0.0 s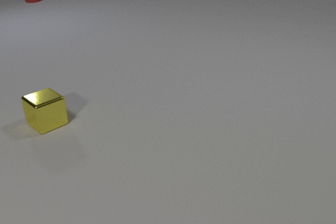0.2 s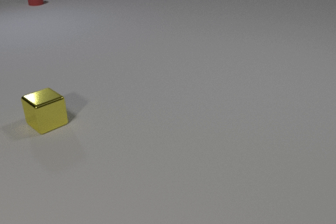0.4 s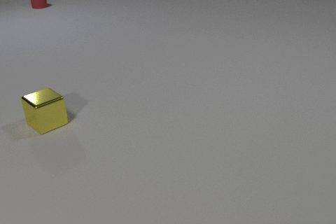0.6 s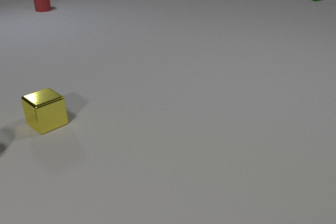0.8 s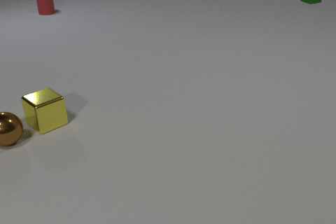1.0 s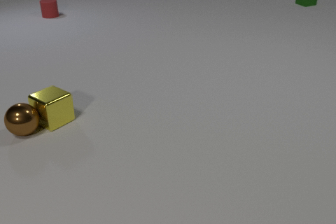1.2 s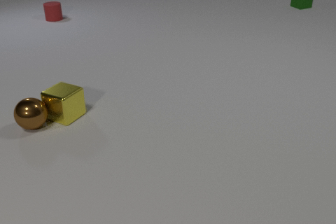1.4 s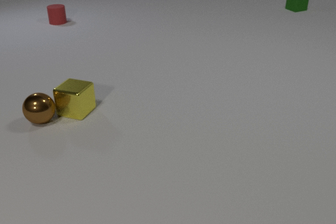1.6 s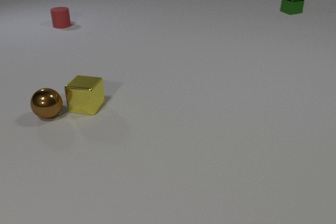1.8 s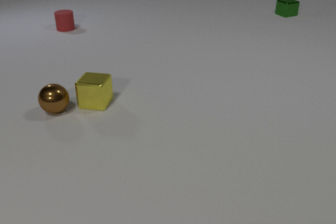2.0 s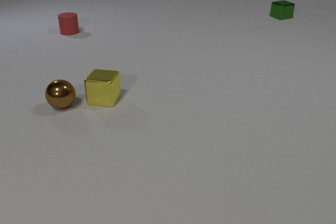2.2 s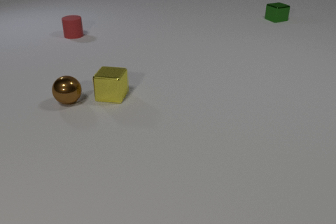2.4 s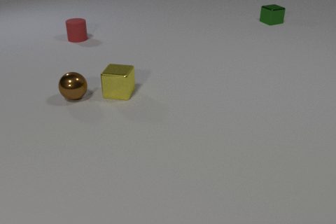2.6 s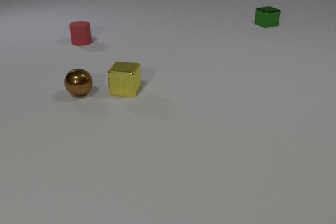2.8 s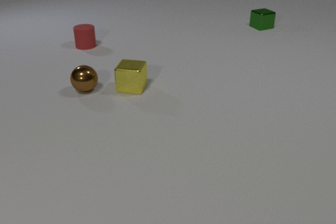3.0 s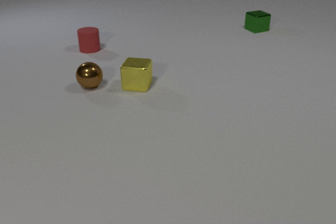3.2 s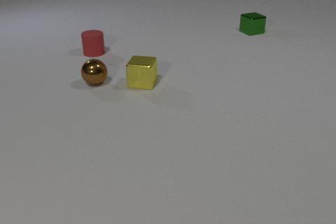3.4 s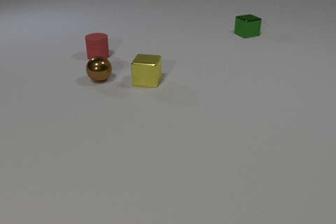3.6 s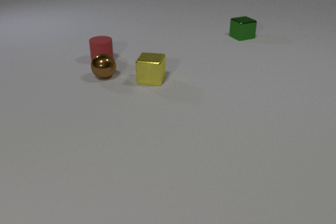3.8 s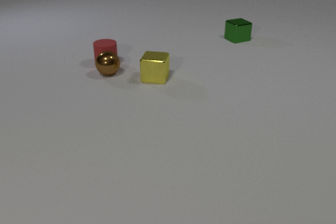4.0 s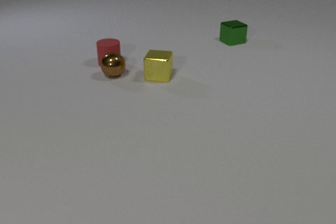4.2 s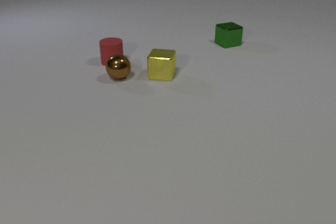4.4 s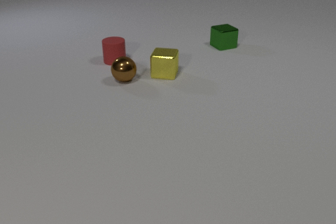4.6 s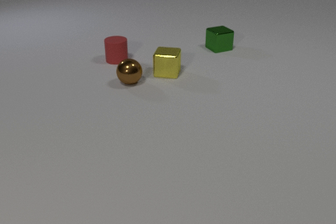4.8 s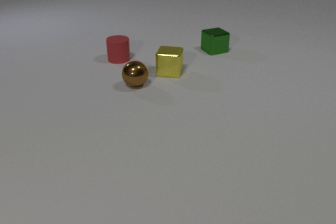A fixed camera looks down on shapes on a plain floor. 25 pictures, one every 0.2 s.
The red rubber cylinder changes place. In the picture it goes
toward the camera.
The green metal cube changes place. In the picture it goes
toward the camera.
0.0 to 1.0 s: The brown metal sphere comes in at the left edge, rolls to the right and away from the camera. The yellow metal cube slides to the right. The green metal cube comes in at the top edge, slides toward the camera. The red rubber cylinder slides toward the camera. The brown metal sphere and the yellow metal cube collide.
1.0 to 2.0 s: The brown metal sphere rolls away from the camera and to the right. The yellow metal cube slides to the right and away from the camera, spins so that its near face slides to the right, counterclockwise seen from above. The green metal cube slides toward the camera and to the left. The red rubber cylinder slides toward the camera.
2.0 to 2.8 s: The brown metal sphere rolls away from the camera and to the right. The yellow metal cube slides to the right and away from the camera. The green metal cube slides toward the camera and to the left. The red rubber cylinder slides toward the camera.
2.8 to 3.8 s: The brown metal sphere rolls away from the camera and to the right. The yellow metal cube slides to the right and away from the camera. The green metal cube slides toward the camera and to the left. The red rubber cylinder slides toward the camera.
3.8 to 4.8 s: The brown metal sphere rolls toward the camera and to the right. The yellow metal cube slides away from the camera and to the right. The green metal cube slides toward the camera and to the left. The red rubber cylinder slides to the right and away from the camera. The brown metal sphere and the red rubber cylinder collide.
How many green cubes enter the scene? 1.
Are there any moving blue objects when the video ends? no.
What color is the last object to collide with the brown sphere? red.
